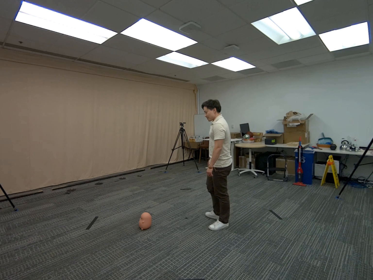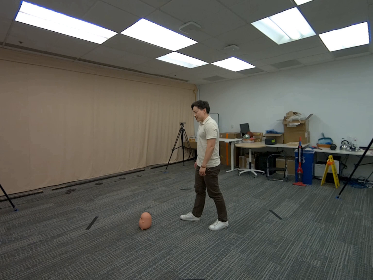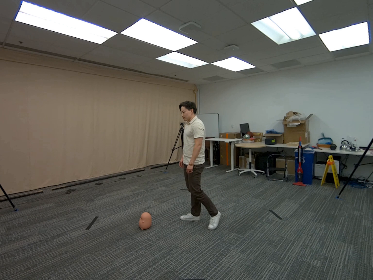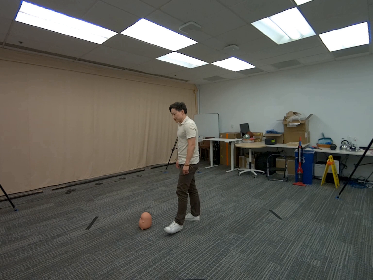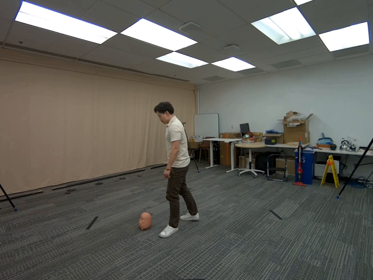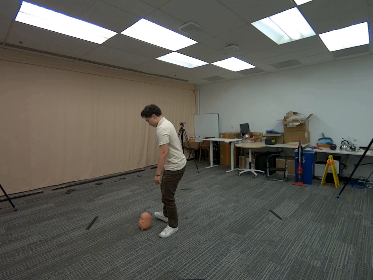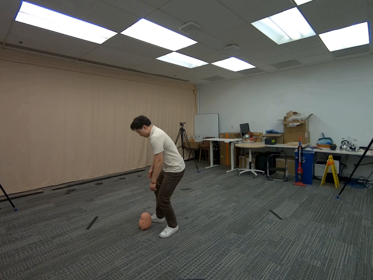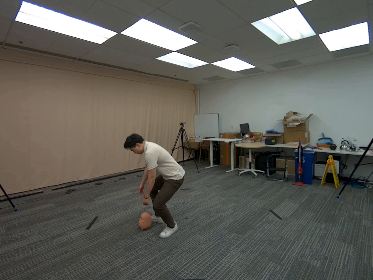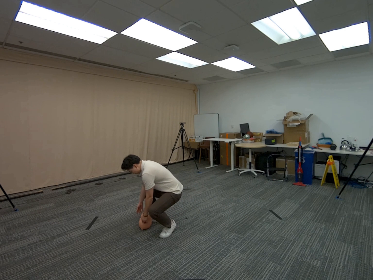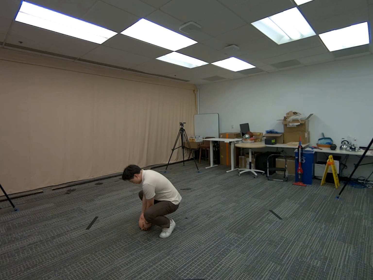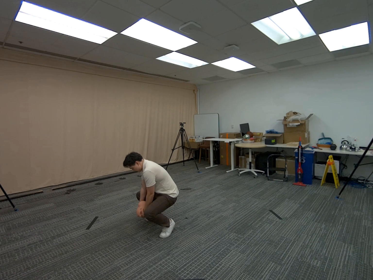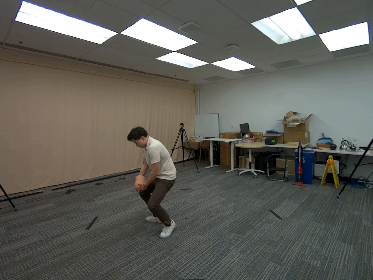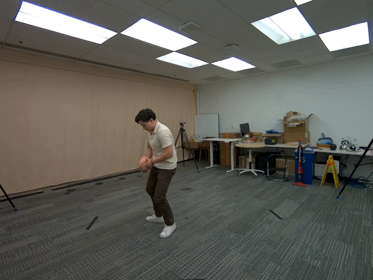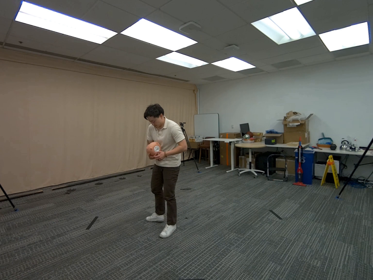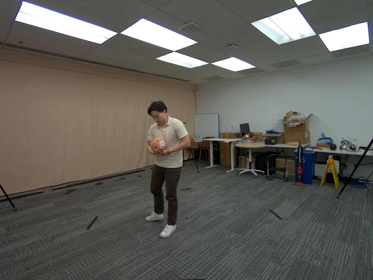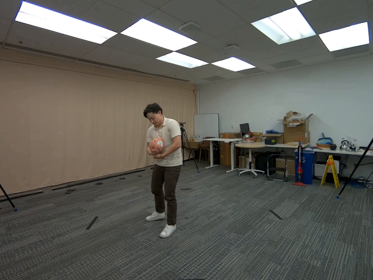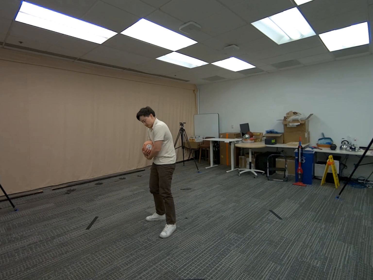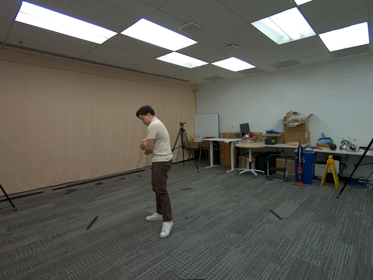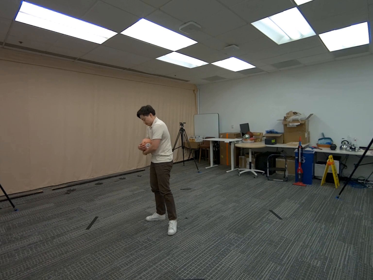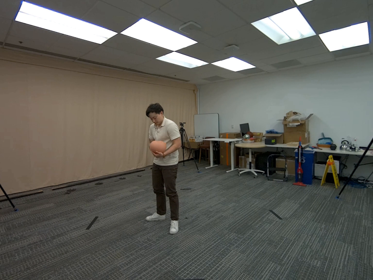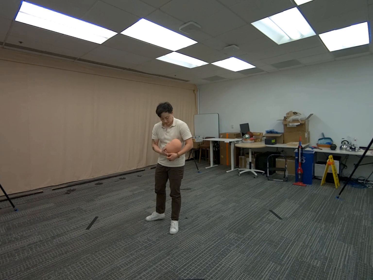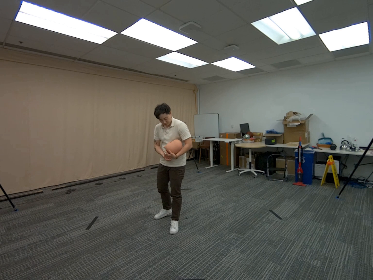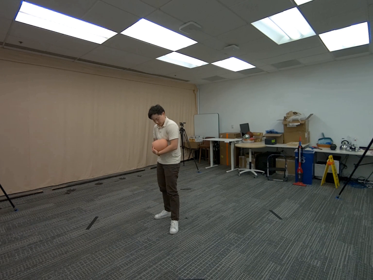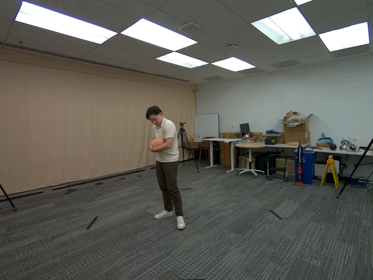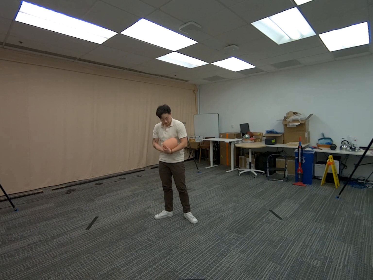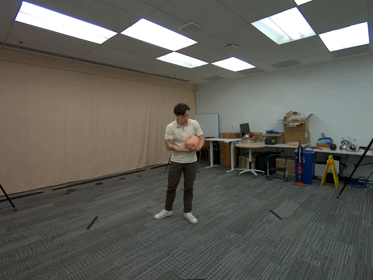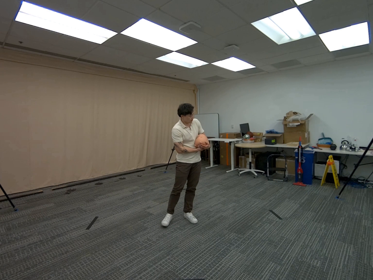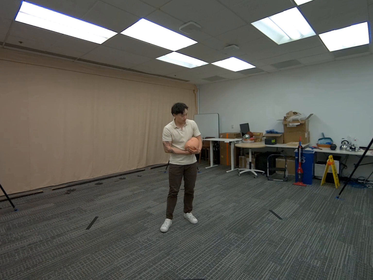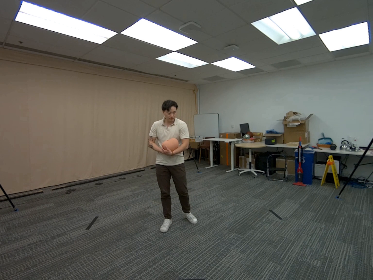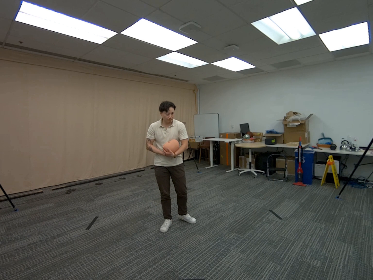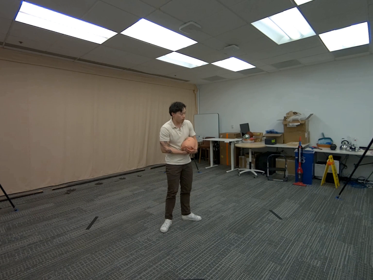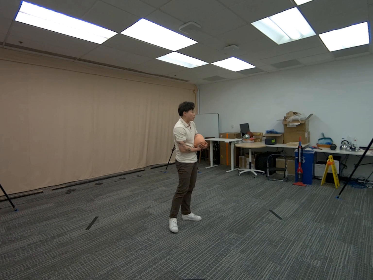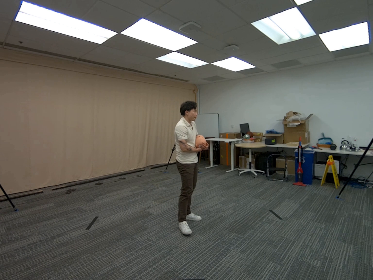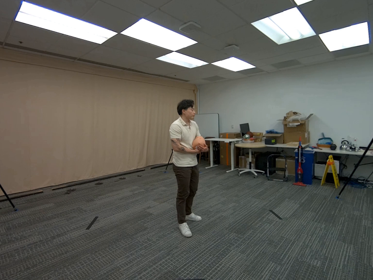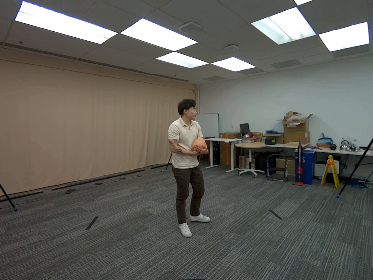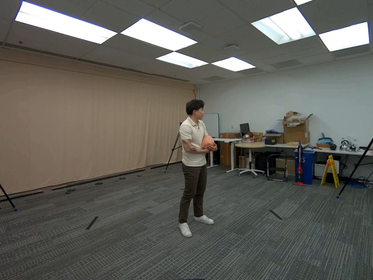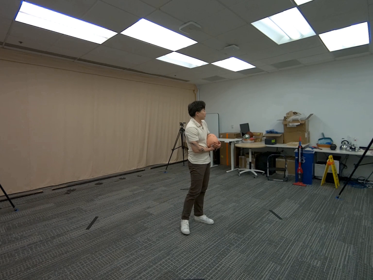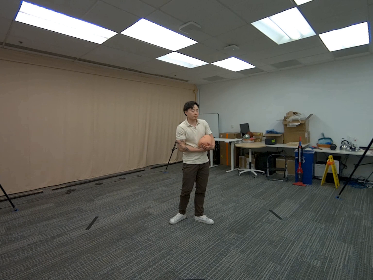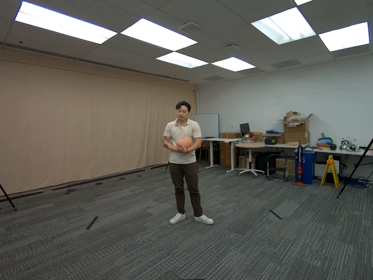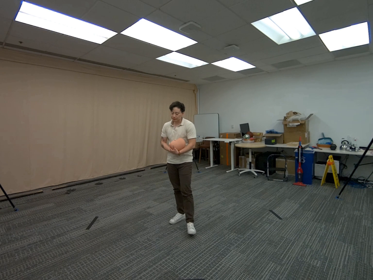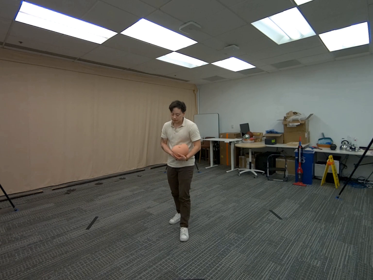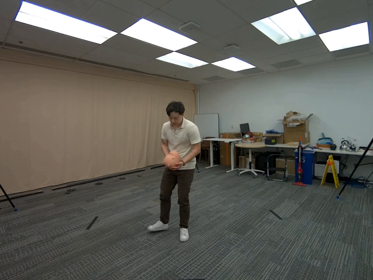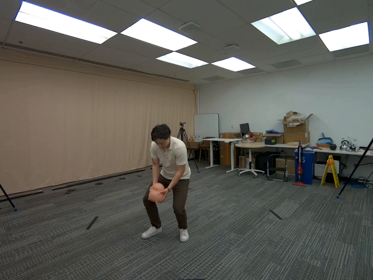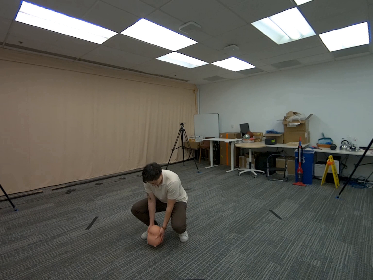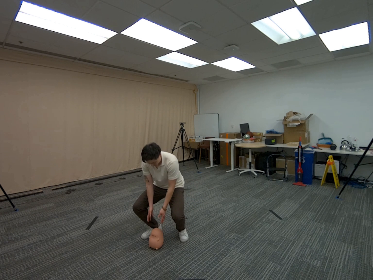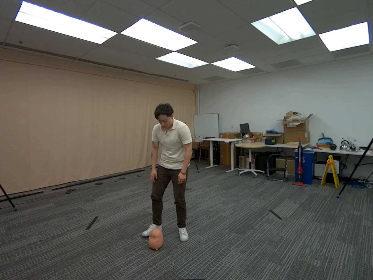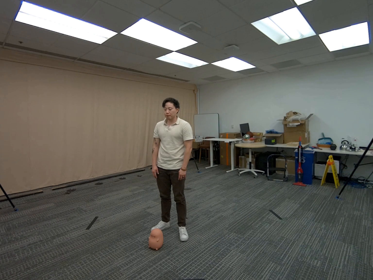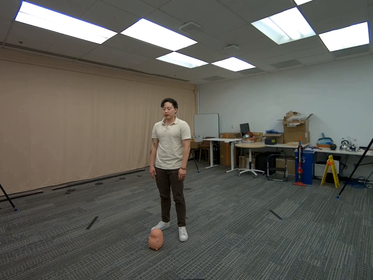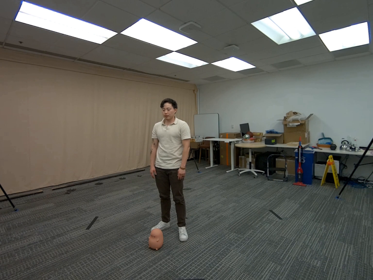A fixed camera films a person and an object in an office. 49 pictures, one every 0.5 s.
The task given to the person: Walk over to the potato light and pick it up from the floor. Hold the potato in both arms and gently sway it side to side and place it back on the floor.
